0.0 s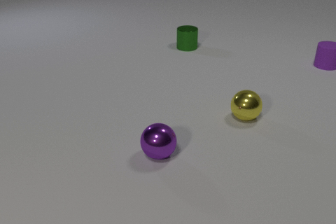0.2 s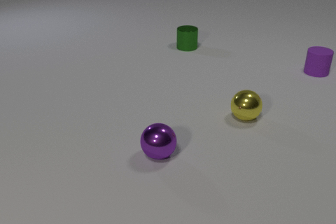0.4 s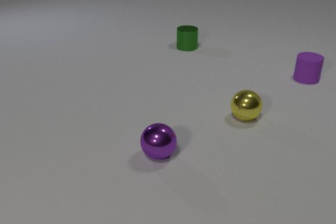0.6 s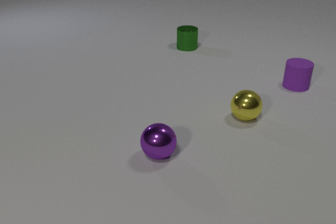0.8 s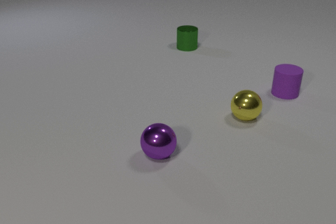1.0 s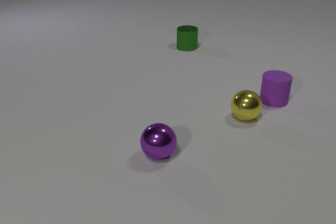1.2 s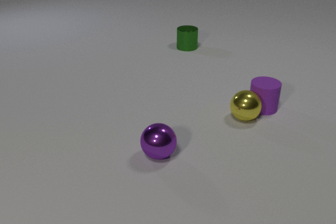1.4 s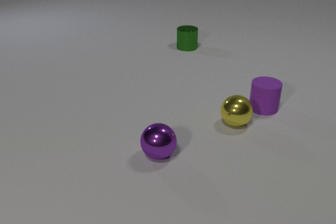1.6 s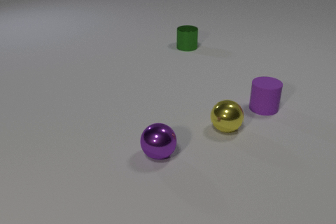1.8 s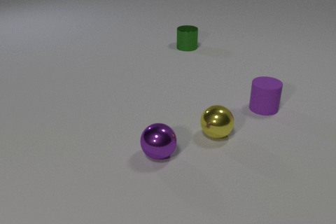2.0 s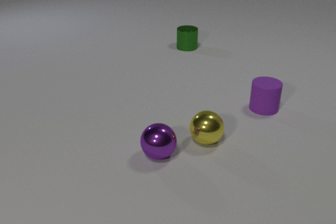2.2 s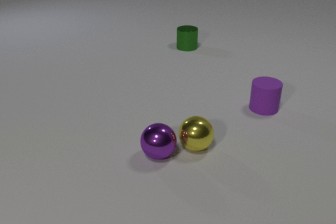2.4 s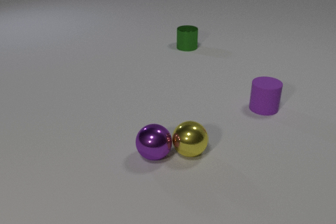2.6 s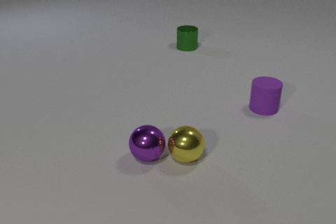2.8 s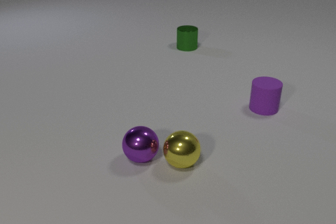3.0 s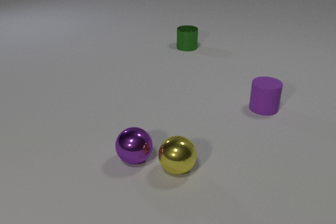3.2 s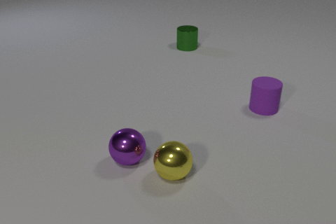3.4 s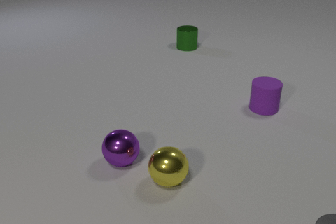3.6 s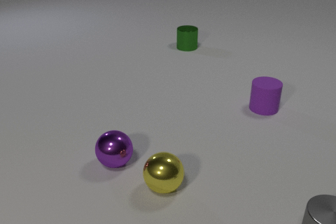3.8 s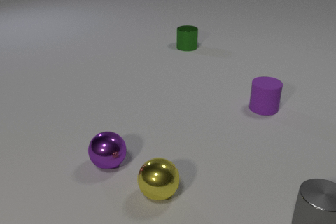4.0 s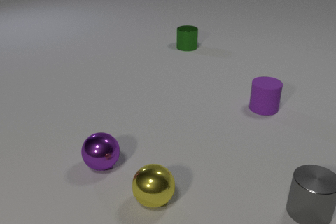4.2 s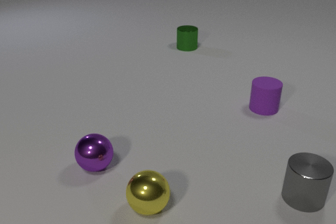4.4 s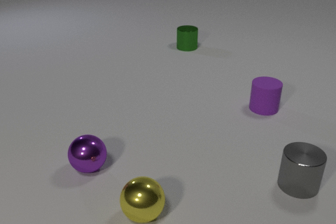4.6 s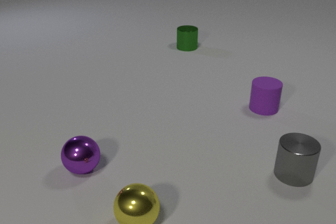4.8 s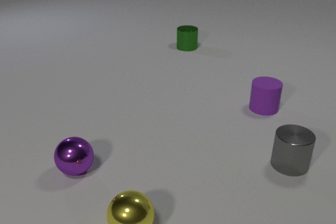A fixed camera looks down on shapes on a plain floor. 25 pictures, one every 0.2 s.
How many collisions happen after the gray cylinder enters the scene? 0.
What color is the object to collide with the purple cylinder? yellow.
What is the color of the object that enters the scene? gray.
0.0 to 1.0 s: The purple rubber cylinder slides toward the camera and to the left.
1.0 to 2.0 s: The purple rubber cylinder slides toward the camera and to the left. The yellow metal sphere rolls toward the camera and to the left. The purple rubber cylinder and the yellow metal sphere collide.
2.0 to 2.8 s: The yellow metal sphere rolls toward the camera and to the left. The purple metal sphere rolls to the left. The yellow metal sphere and the purple metal sphere collide.
2.8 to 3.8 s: The yellow metal sphere rolls toward the camera and to the left. The gray metal cylinder comes in at the bottom edge, slides away from the camera and to the left. The purple metal sphere rolls to the left.
3.8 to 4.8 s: The yellow metal sphere rolls toward the camera and to the left. The gray metal cylinder slides away from the camera. The purple metal sphere rolls to the left.
